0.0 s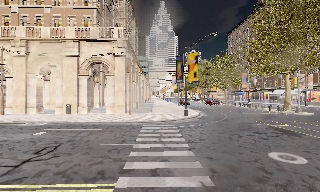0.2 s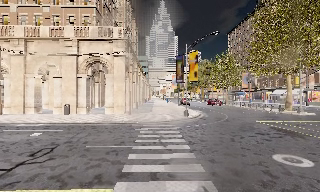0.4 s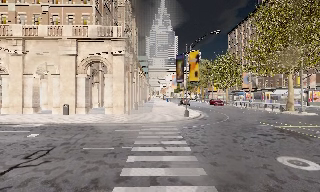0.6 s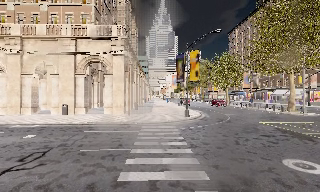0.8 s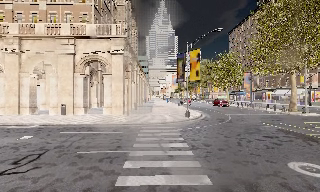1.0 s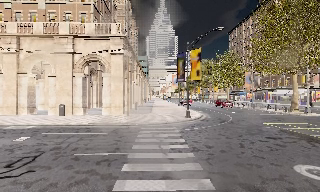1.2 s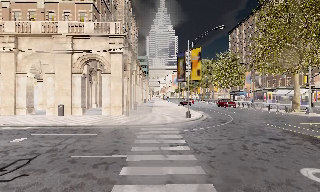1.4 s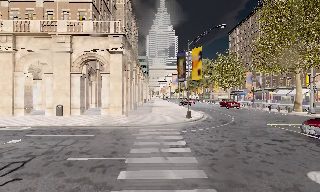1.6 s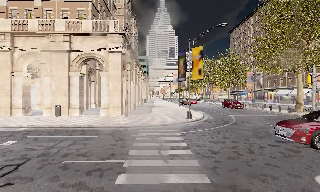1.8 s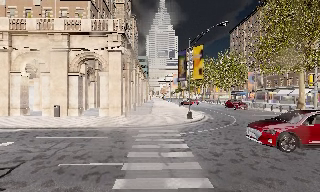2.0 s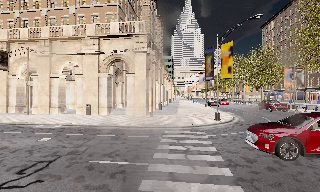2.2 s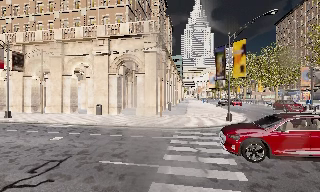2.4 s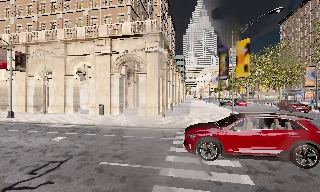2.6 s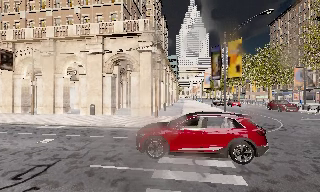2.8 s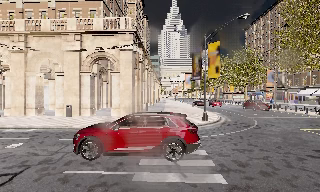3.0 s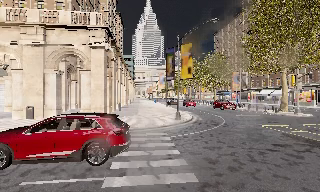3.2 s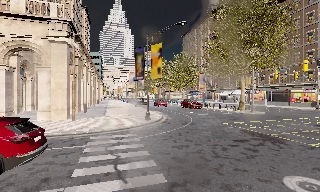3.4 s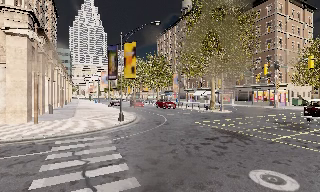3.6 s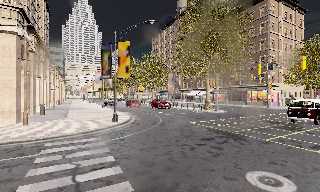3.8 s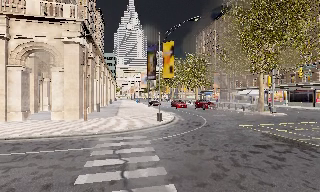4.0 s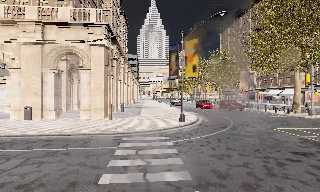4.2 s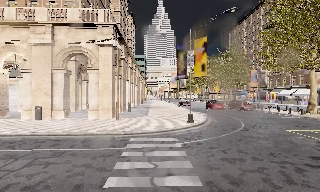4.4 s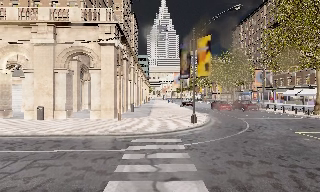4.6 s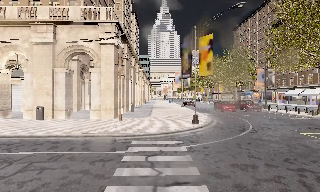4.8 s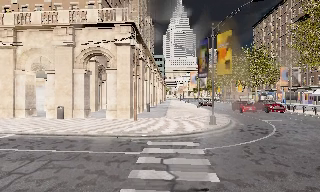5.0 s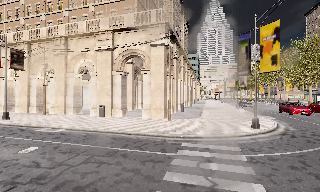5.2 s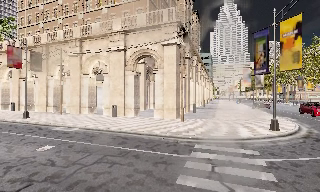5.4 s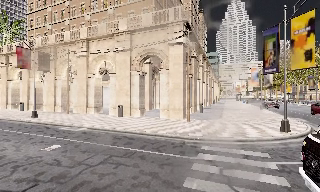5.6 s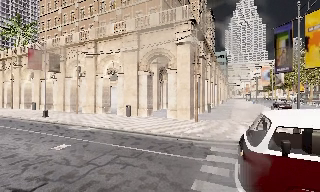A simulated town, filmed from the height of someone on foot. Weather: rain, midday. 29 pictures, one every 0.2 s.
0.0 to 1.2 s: The camera travels forward, about 1.5 m, so what stands in front looms larger.
1.2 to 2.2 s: The camera swings to its left by about 10 degrees, and the scene slides to the right. It travels forward, about 1 m, so what stands in front looms larger.
2.2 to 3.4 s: The camera pans to its right, which is clockwise from overhead, by about 35 degrees. It travels forward, about 1 m.
3.4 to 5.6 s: The scene slides to the right, as the camera pans about 50 degrees to its left. It travels forward, about 2 m.
The film runs forward here.
